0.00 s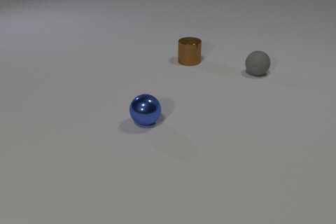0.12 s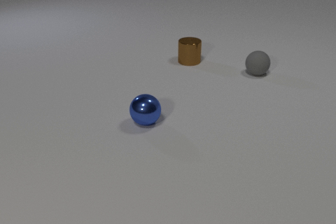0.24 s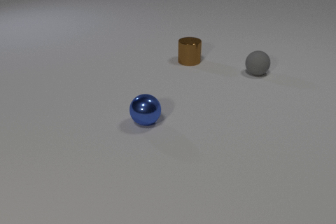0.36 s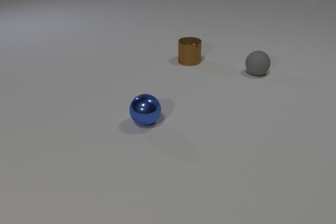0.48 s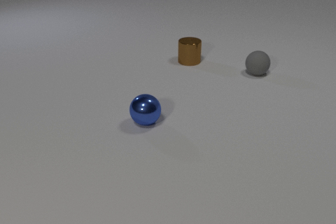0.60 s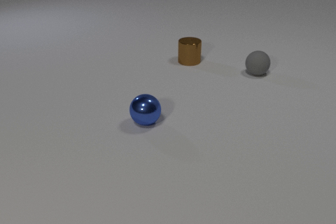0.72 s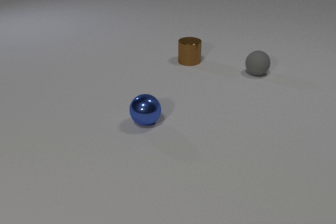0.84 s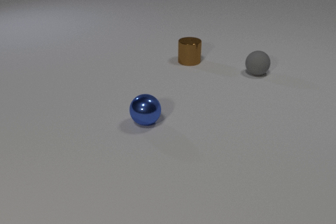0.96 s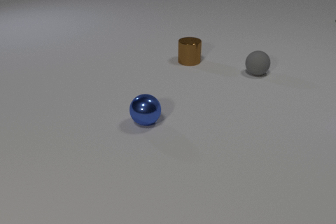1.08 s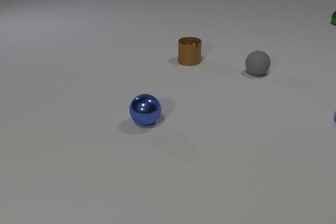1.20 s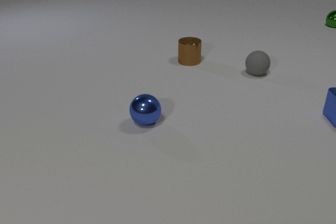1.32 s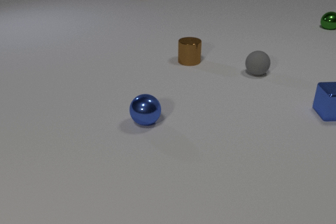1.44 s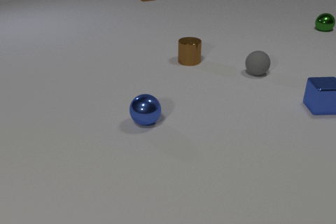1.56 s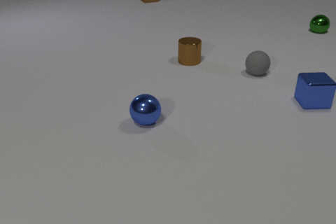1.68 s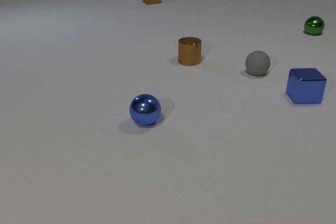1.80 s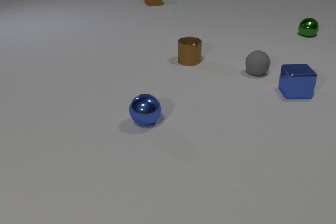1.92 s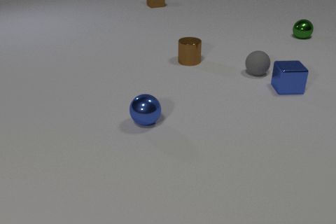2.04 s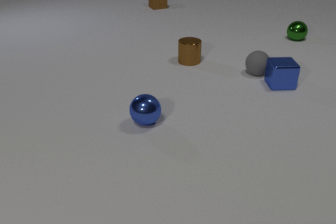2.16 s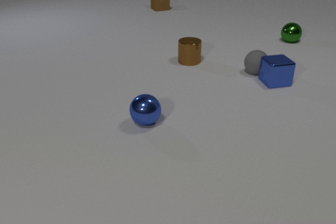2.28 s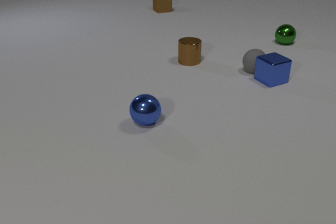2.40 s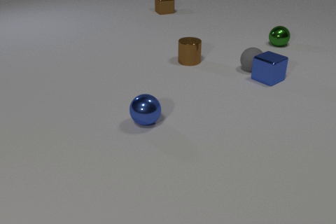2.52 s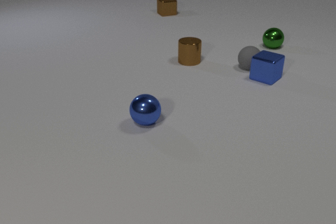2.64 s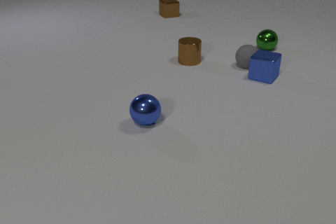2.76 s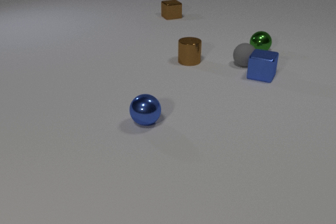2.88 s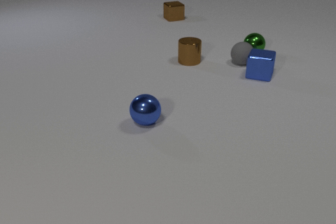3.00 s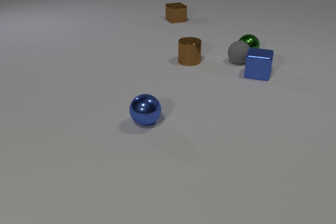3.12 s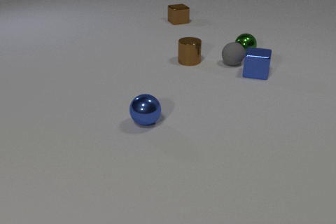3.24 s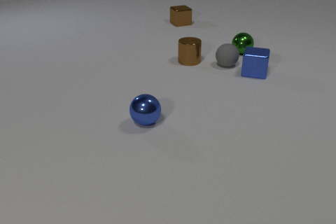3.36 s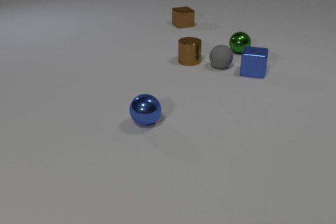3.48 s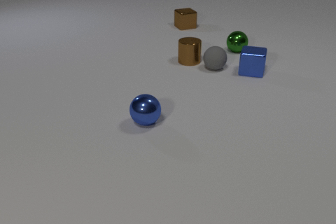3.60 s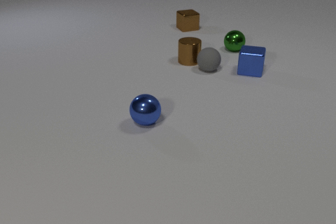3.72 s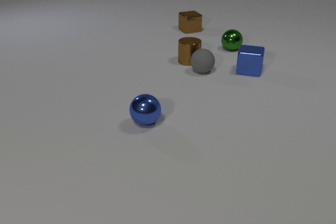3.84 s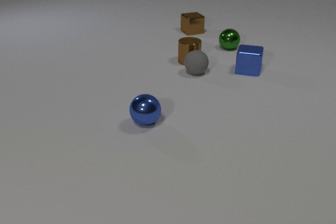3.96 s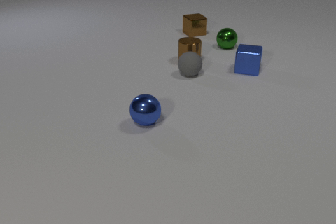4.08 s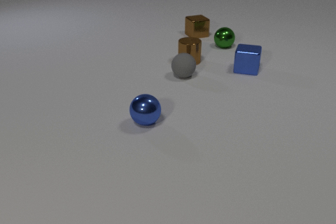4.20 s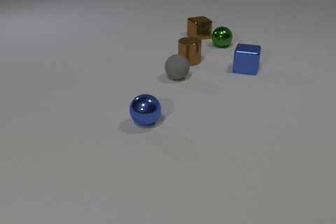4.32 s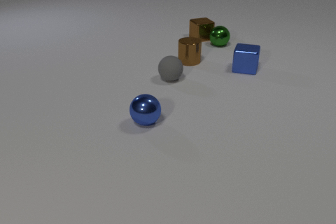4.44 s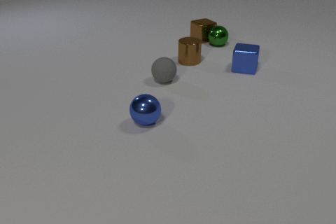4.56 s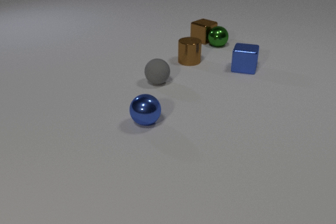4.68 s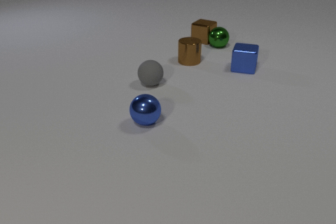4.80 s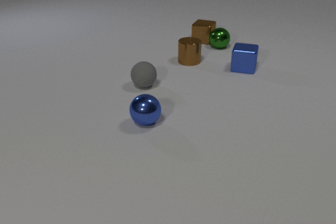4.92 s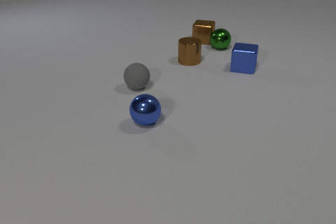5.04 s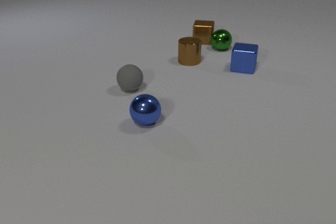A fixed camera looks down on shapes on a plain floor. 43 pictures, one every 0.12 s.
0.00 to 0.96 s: Next to nothing moves.
0.96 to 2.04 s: The blue metal cube comes in at the right edge, slides to the left and away from the camera. The green metal sphere comes in at the right edge, rolls toward the camera and to the left. The brown metal cube comes in at the top edge, slides toward the camera.
2.04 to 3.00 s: The blue metal cube slides to the left and away from the camera, spins counterclockwise seen from above by about 75 degrees, its near face sliding to the right. The gray rubber sphere rolls away from the camera and to the left. The green metal sphere rolls toward the camera and to the left. The brown metal cube slides toward the camera. The blue metal cube and the gray rubber sphere collide. The gray rubber sphere and the green metal sphere collide.
3.00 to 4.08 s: The blue metal cube slides to the left and away from the camera. The gray rubber sphere rolls to the left and toward the camera. The green metal sphere rolls to the left and away from the camera. The brown metal cube slides toward the camera and to the right.
4.08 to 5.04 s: The gray rubber sphere rolls to the left and toward the camera. The green metal sphere rolls toward the camera. The brown metal cube slides toward the camera, spins so that its near face slides to the right, counterclockwise seen from above. The green metal sphere and the brown metal cube collide.
What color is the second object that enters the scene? blue.
What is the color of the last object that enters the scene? brown.
How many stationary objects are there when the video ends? 3.
